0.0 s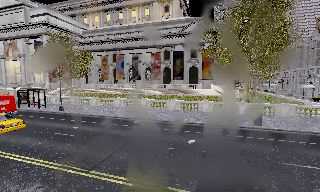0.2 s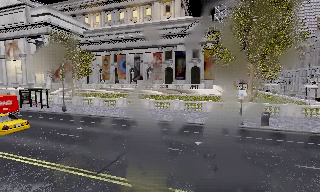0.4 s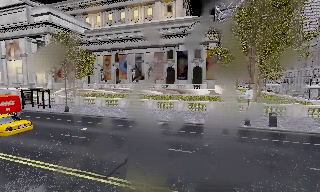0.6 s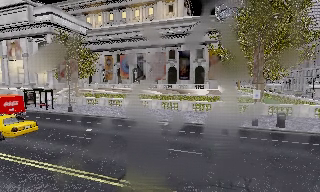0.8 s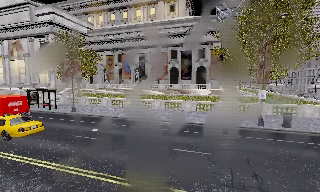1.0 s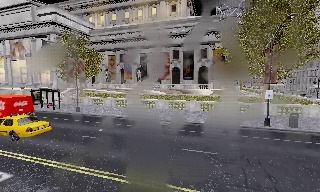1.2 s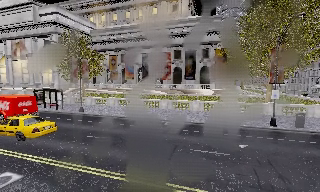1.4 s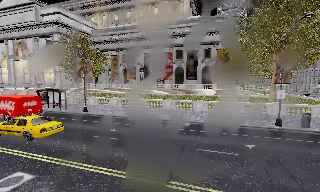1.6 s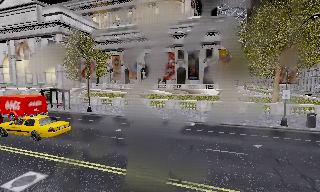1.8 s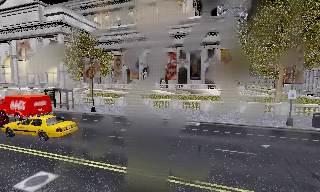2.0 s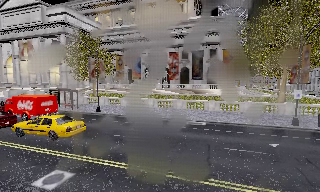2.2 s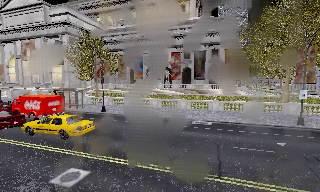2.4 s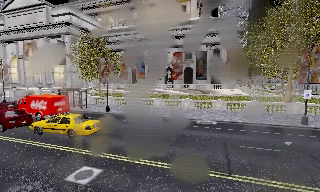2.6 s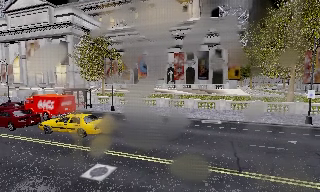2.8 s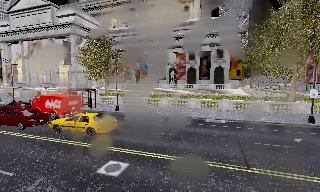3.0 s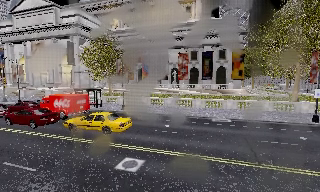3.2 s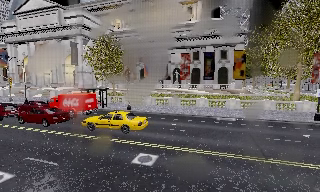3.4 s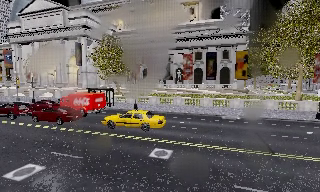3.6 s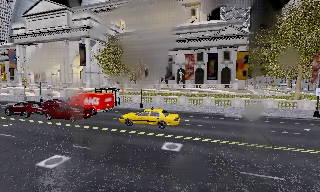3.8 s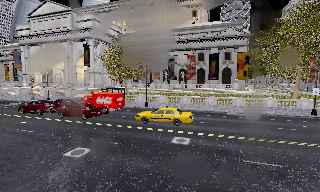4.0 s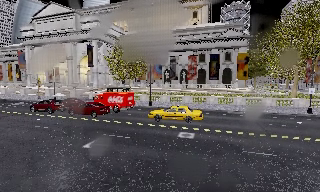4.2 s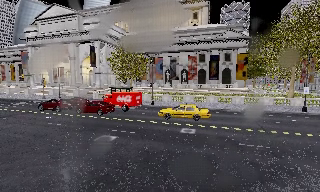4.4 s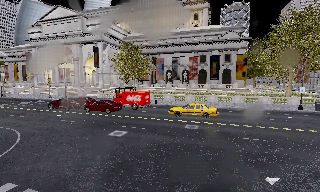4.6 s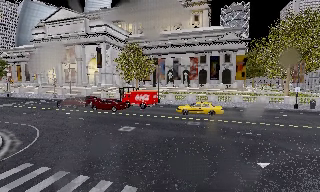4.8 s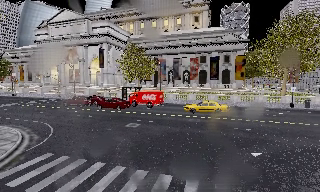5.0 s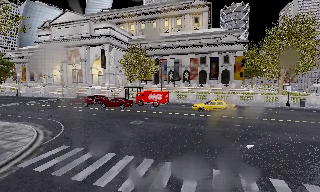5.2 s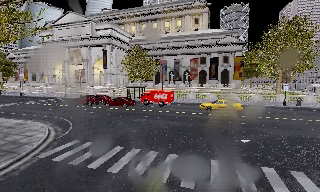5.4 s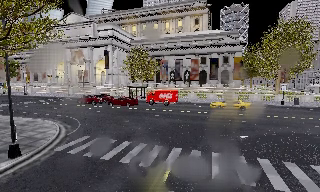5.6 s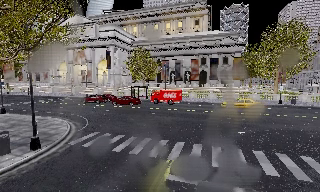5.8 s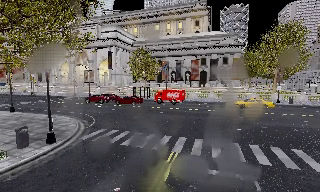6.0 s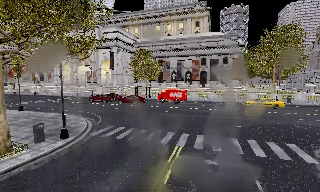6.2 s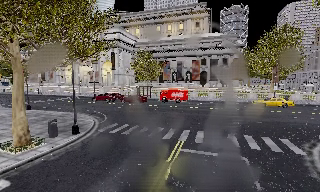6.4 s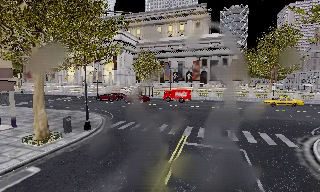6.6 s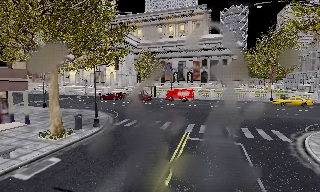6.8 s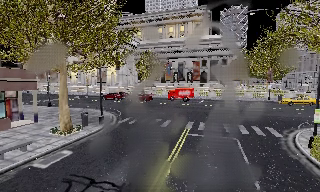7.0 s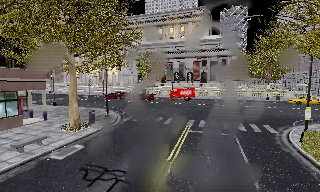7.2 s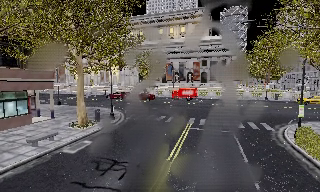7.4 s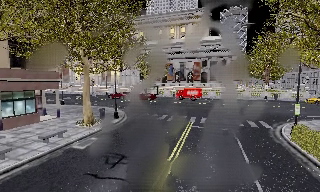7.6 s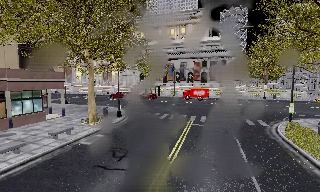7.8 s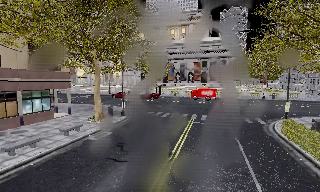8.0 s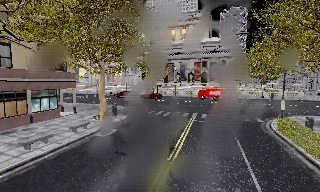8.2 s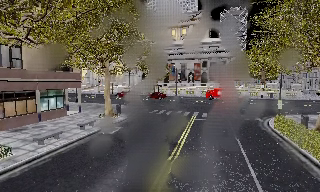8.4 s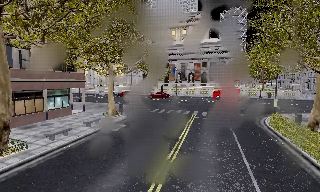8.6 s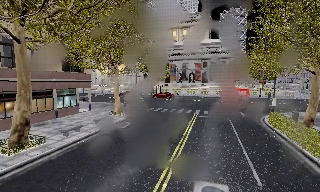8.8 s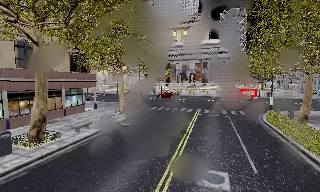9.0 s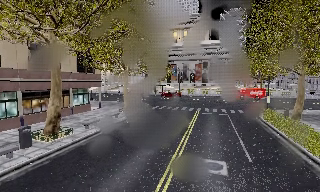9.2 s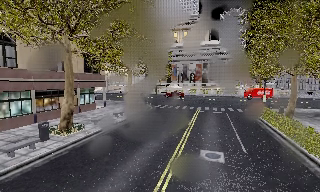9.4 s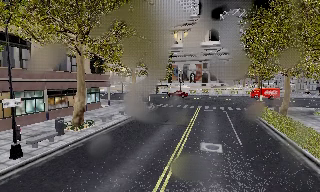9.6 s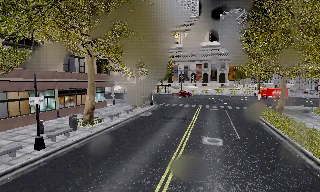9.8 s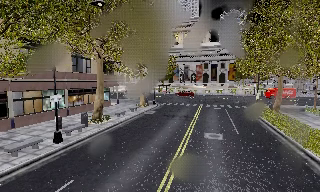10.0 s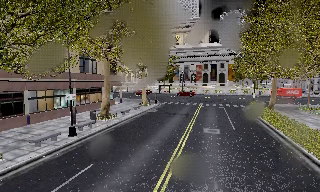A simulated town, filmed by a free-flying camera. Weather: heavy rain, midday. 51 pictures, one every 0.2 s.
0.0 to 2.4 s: The camera travels to its left, about 6 m, so close, fixed things drift to the right.
2.4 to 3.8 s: The camera travels to its left and backward, about 6 m, so close, fixed things drift to the right. It gains speed.
3.8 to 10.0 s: The camera travels backward, about 30 m, so what stands in front gets smaller.
The film runs backward here.
